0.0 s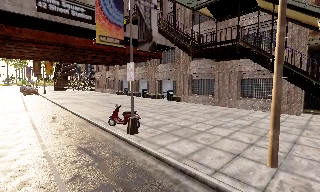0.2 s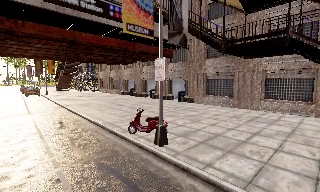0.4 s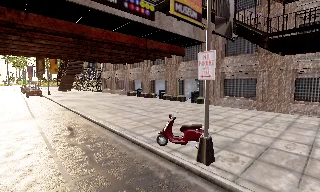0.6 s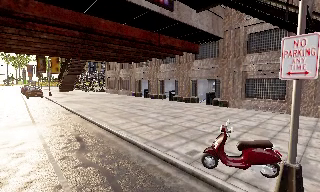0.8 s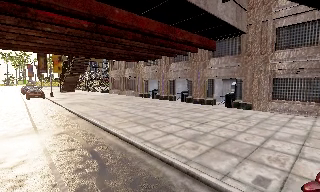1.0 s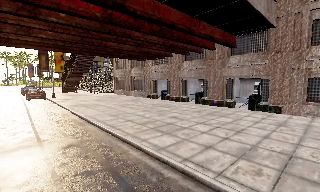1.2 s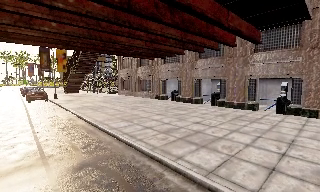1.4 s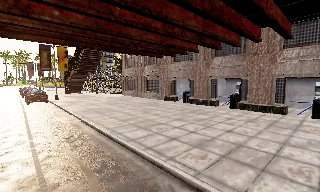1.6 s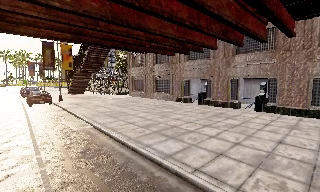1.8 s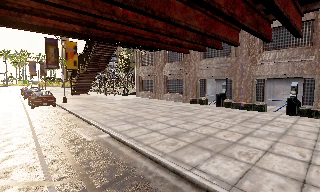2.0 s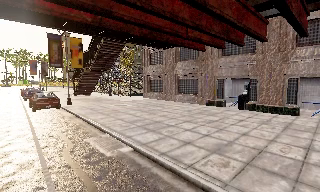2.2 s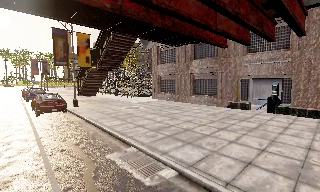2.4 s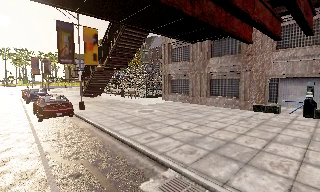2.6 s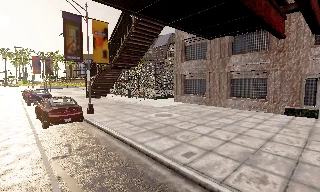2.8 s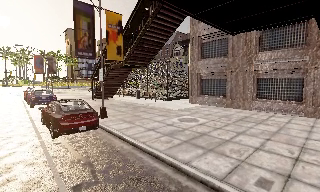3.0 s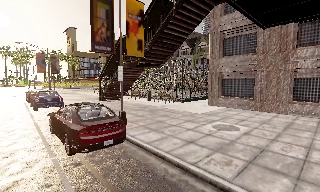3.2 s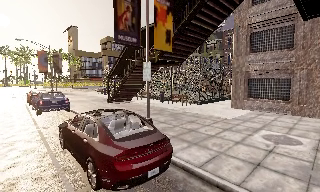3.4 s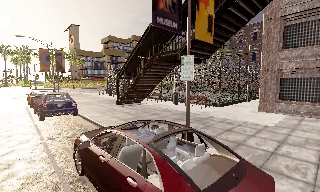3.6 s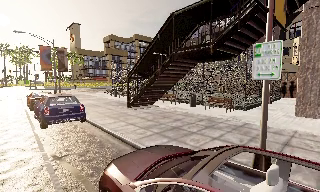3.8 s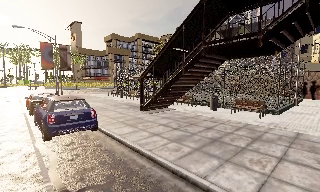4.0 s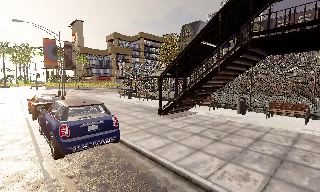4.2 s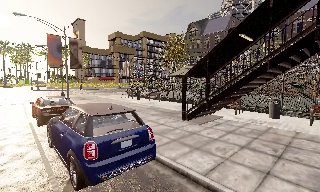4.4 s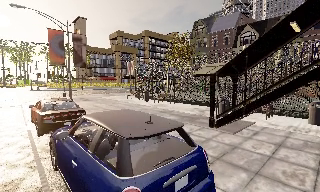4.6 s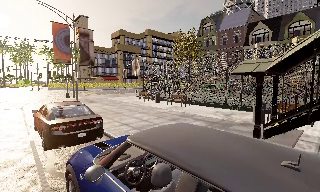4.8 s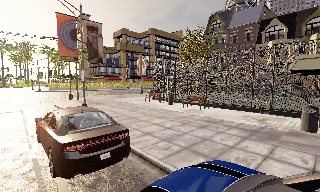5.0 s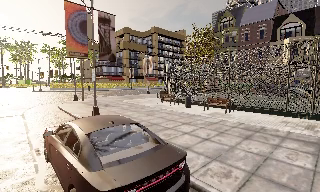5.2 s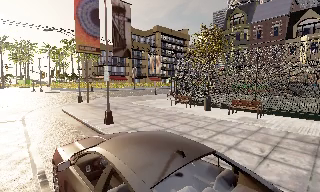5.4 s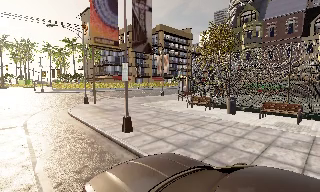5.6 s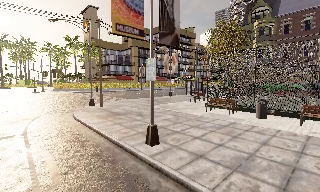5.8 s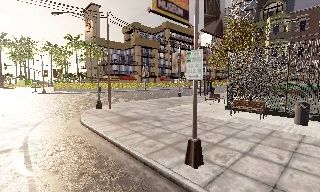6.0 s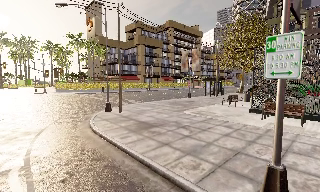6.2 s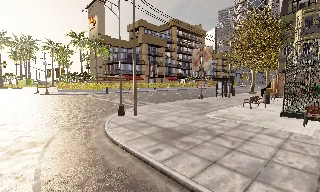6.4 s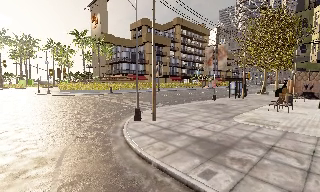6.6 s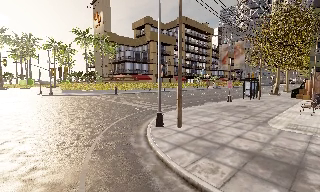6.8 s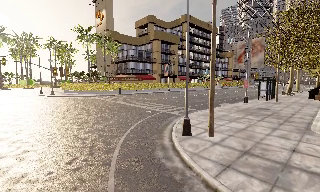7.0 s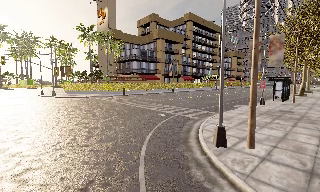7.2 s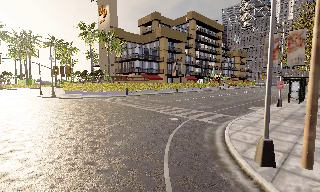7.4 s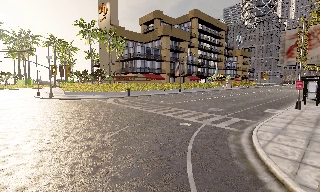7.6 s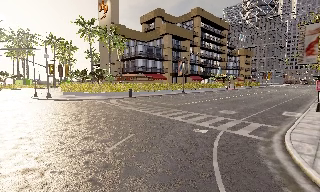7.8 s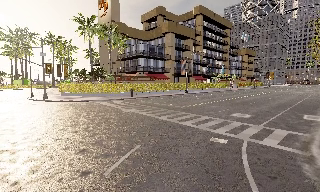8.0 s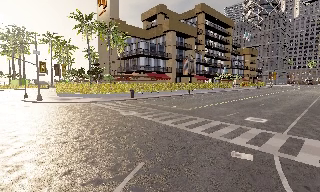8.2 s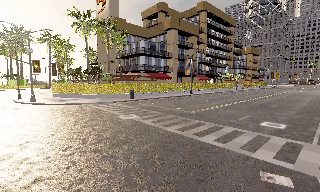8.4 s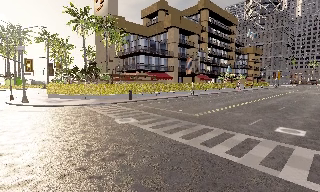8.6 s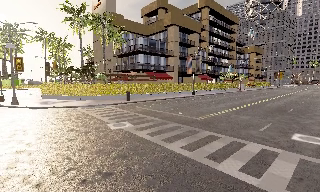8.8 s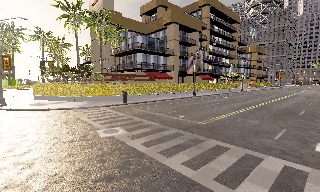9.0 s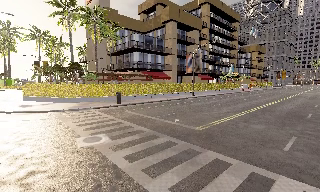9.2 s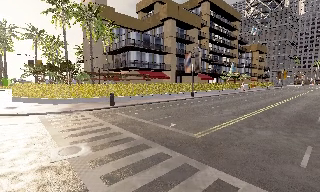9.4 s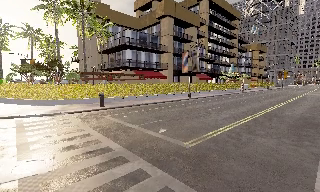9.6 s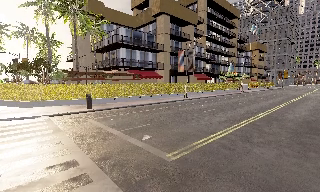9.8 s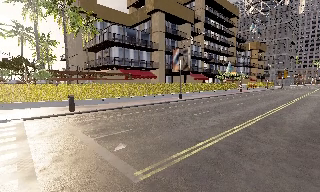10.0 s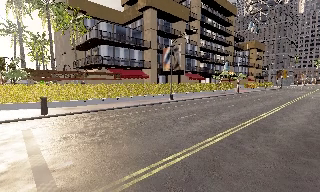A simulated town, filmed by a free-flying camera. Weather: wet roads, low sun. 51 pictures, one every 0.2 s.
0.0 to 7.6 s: The camera travels forward and to its left, about 70 m, so what stands in front looms larger.
7.6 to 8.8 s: The camera travels forward, about 7 m, so what stands in front looms larger.
8.8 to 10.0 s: The camera travels forward and to its right, about 8 m, so what stands in front looms larger.
The film runs forward here.
